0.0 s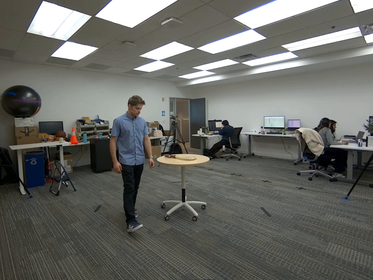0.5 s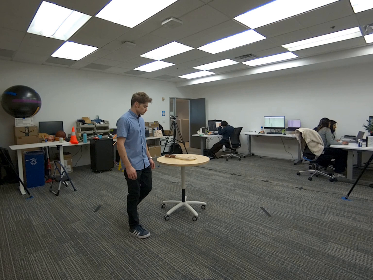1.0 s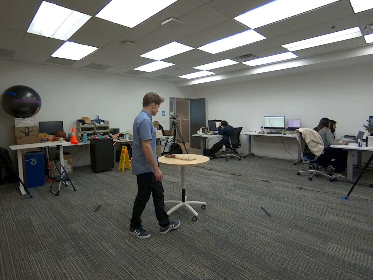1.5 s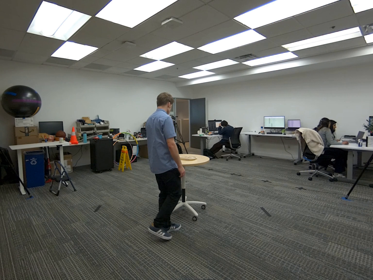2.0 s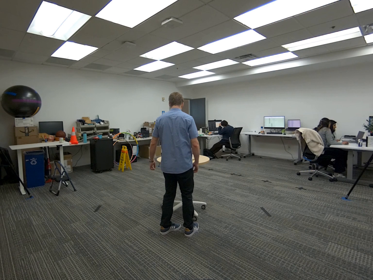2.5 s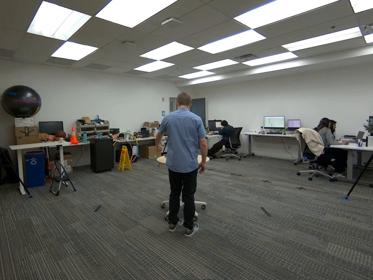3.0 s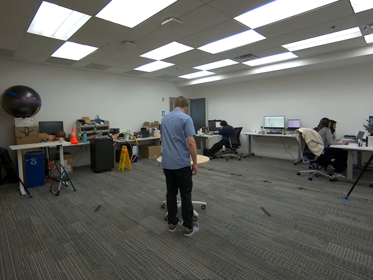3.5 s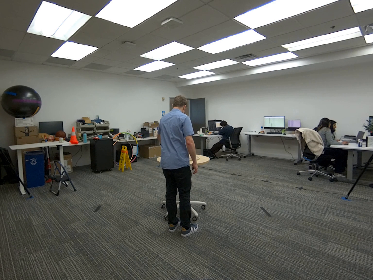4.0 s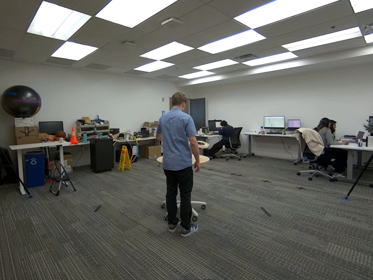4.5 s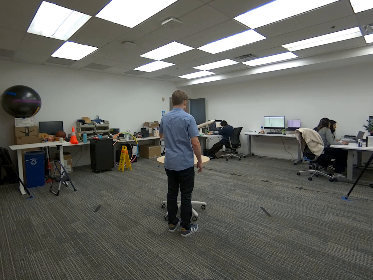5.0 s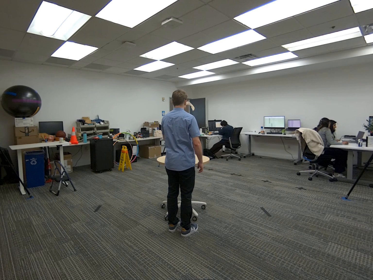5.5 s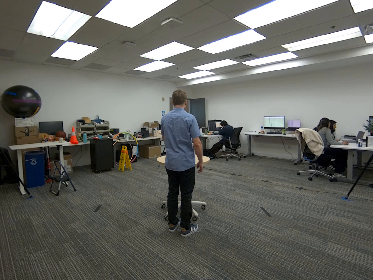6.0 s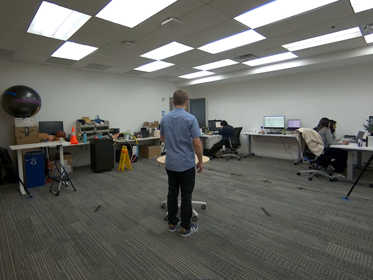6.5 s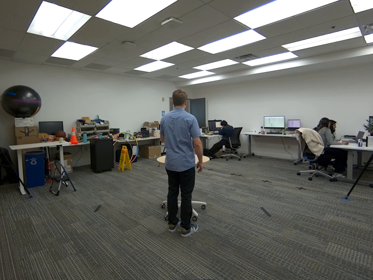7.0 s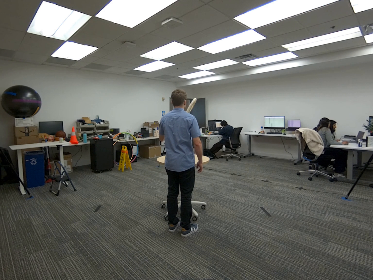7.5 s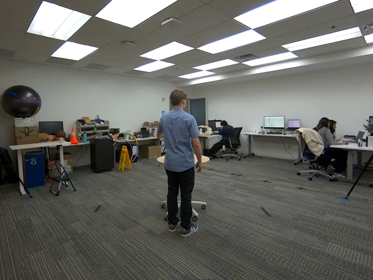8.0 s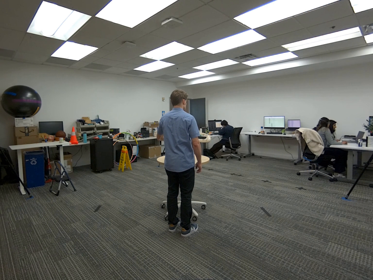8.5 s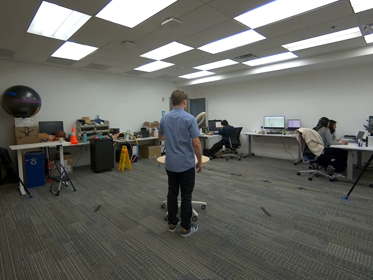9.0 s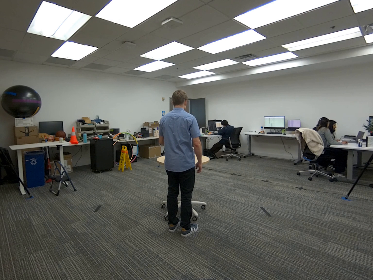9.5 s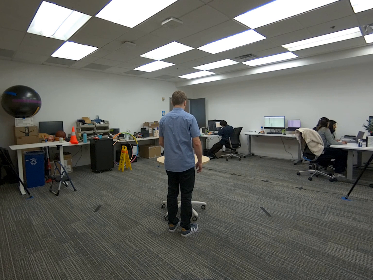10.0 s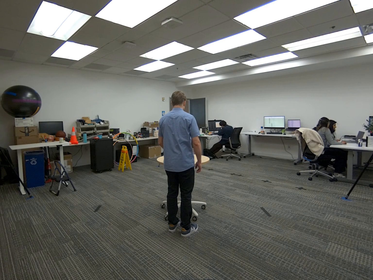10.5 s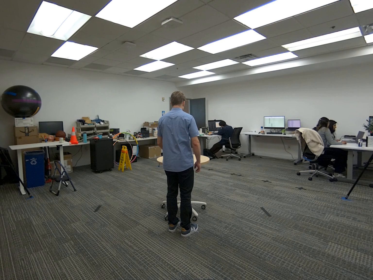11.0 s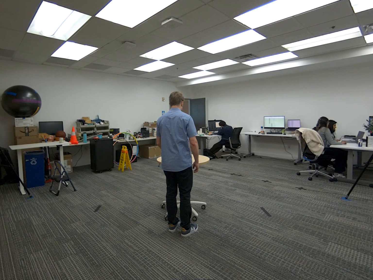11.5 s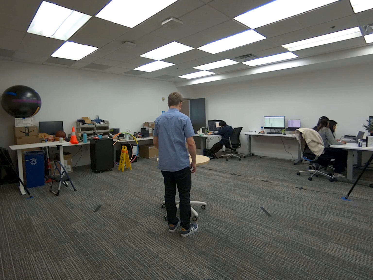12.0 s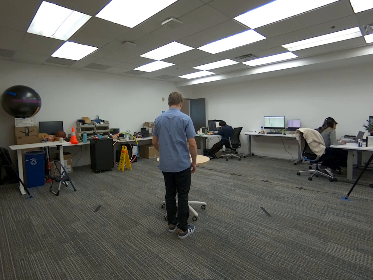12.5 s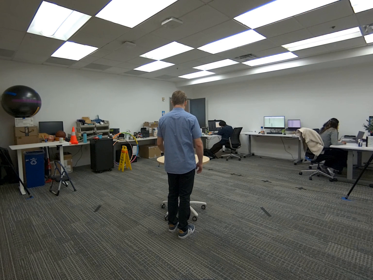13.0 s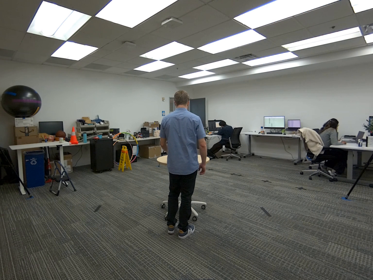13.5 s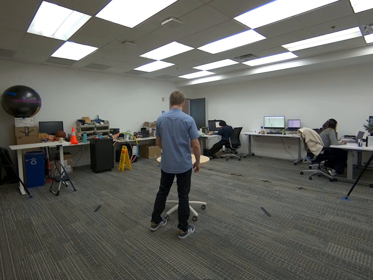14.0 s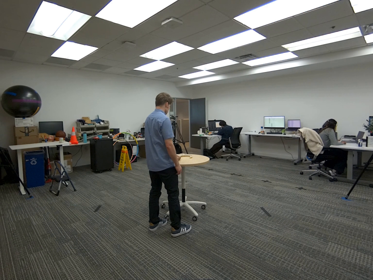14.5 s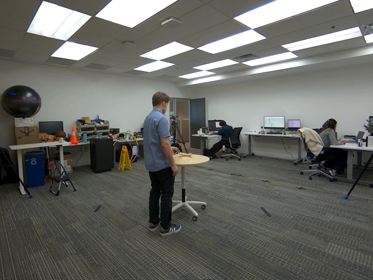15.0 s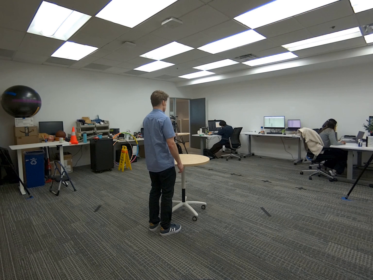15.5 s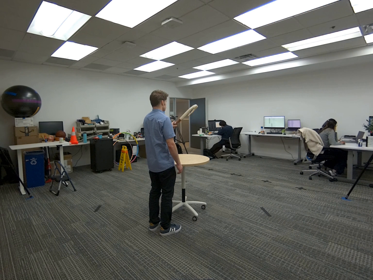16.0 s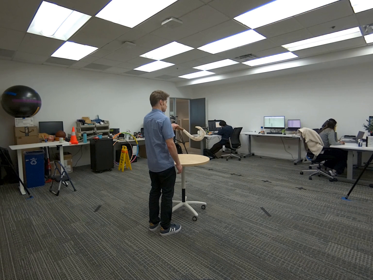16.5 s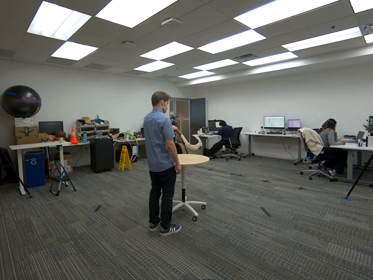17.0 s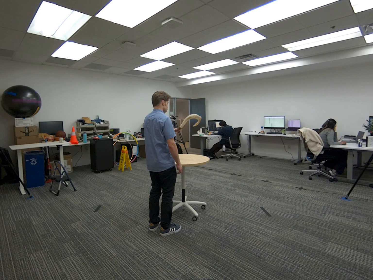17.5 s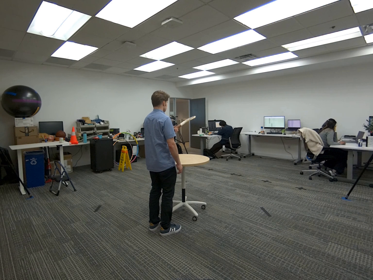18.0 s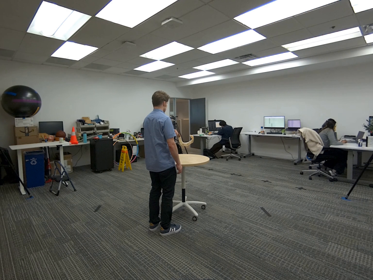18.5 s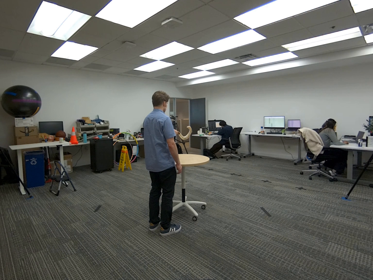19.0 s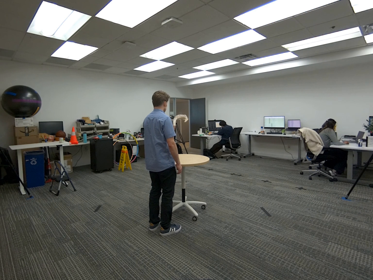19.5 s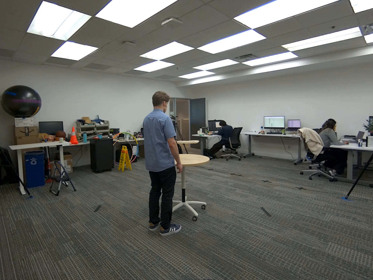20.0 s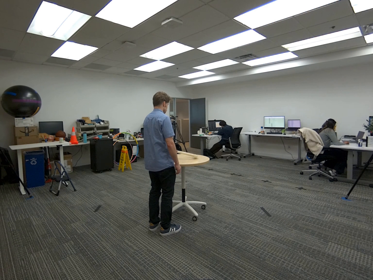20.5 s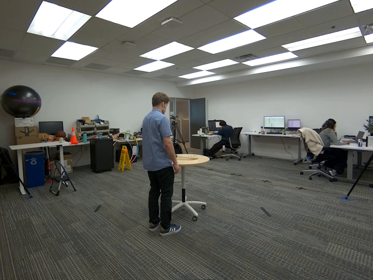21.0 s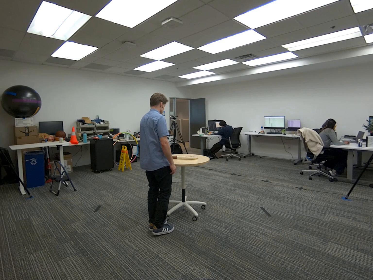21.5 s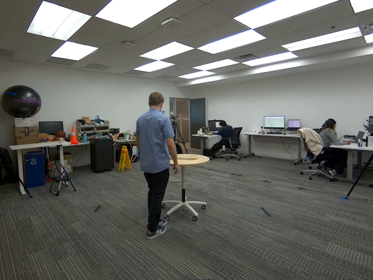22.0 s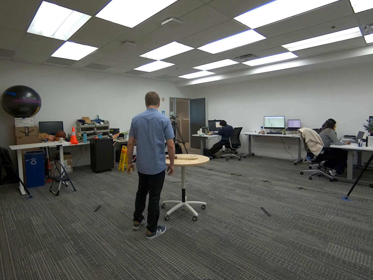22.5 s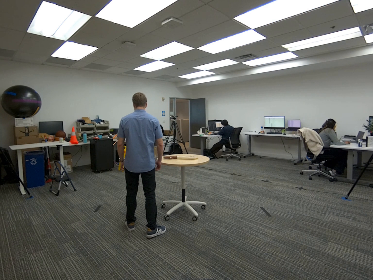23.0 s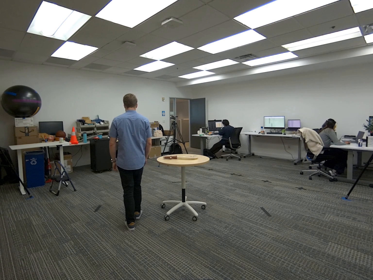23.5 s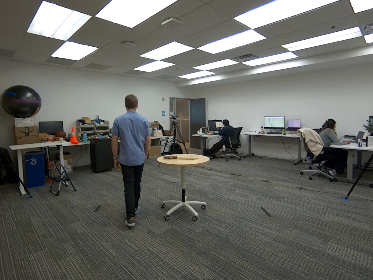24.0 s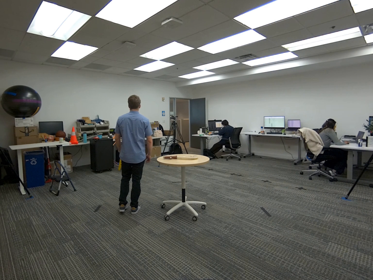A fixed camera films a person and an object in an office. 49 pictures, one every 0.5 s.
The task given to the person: Walk over to the Big Fish Hook on the round table and using your left hand pick up the BIg Fish Hook. Flip the big Fish Hook using the left hand only. Place the Big Fish Hook on the round table when complete.
